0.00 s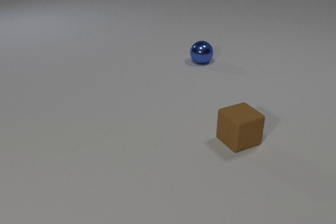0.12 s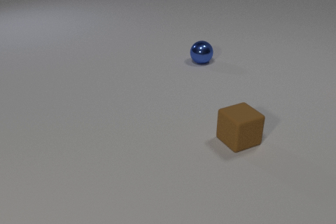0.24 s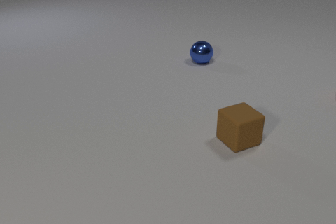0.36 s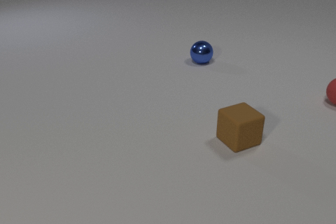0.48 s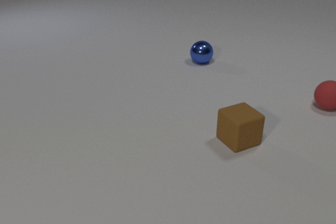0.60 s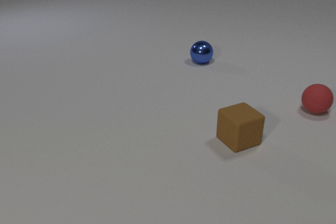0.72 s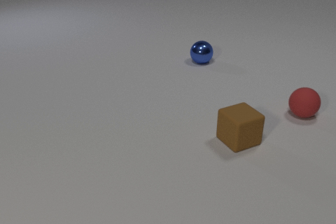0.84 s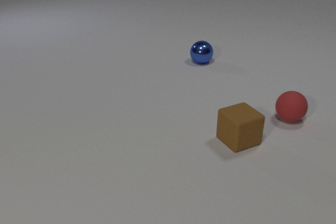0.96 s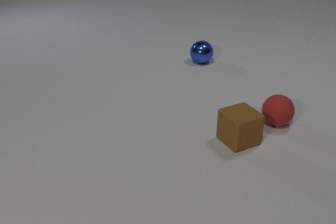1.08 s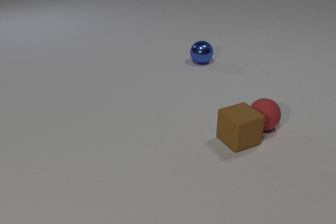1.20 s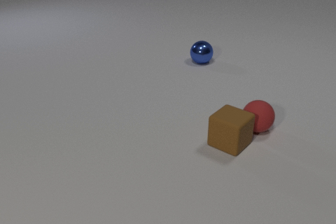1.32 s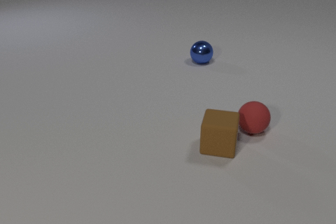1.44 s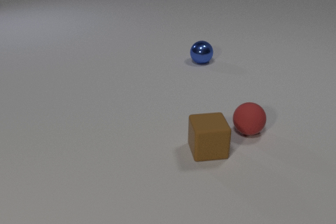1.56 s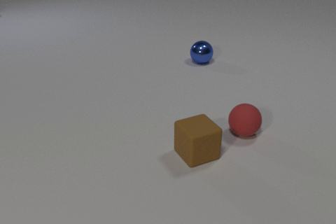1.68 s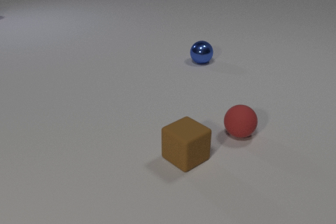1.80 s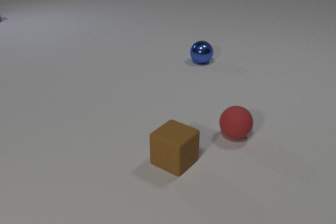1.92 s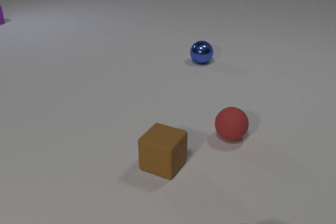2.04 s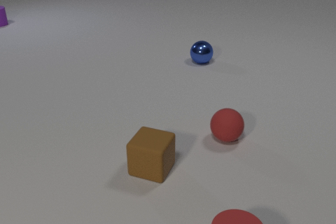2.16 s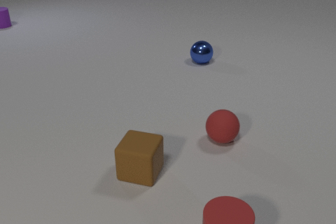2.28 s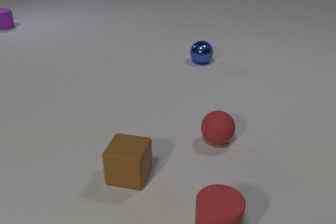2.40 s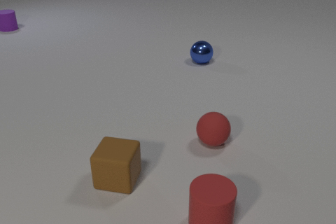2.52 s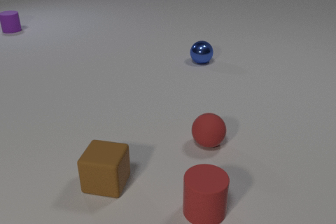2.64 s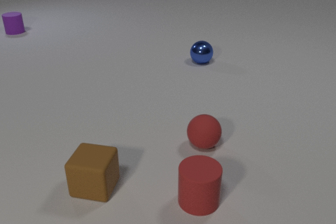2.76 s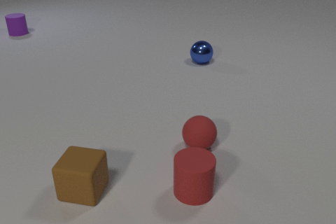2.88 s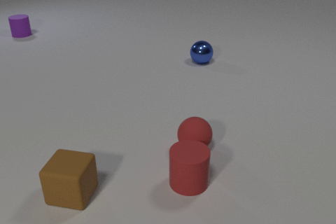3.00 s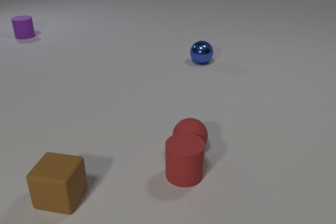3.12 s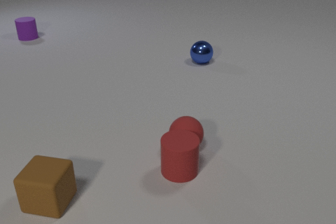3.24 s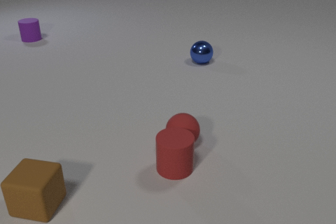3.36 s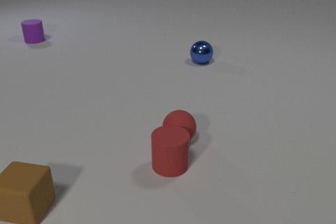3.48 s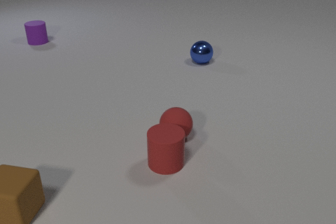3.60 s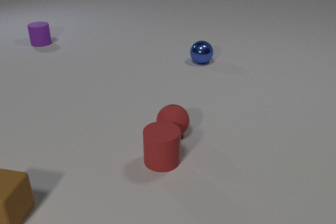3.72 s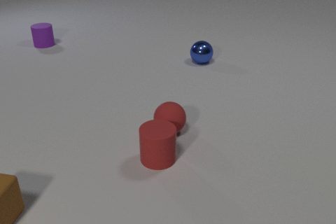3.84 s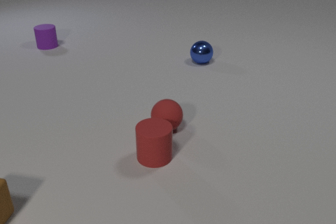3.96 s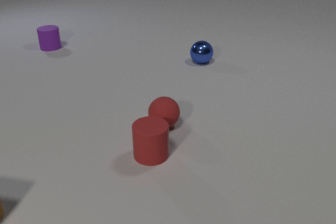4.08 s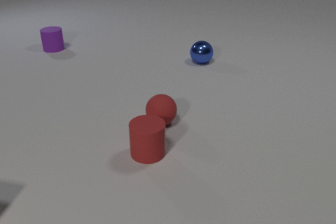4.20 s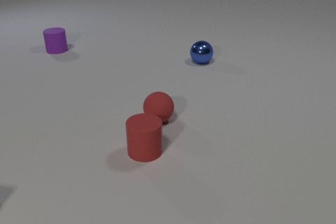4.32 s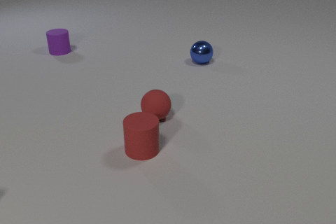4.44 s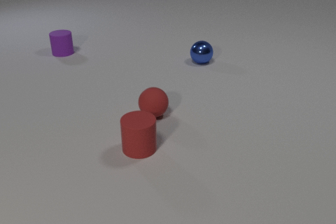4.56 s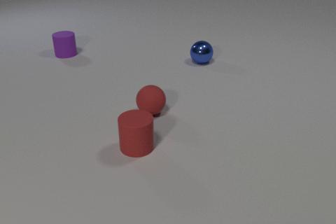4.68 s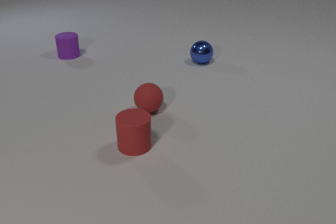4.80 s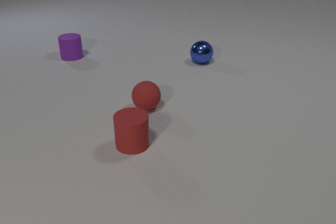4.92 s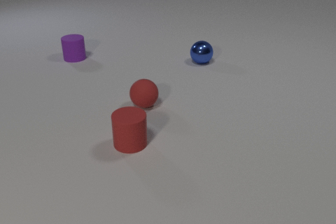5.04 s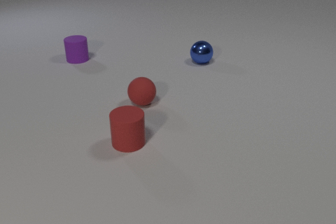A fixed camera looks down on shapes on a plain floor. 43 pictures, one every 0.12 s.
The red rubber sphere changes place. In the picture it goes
to the left.
The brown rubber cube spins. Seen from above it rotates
counterclockwise.
0.00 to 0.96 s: The red rubber sphere comes in at the right edge, rolls toward the camera and to the left.
0.96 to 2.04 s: The red rubber sphere rolls to the left and toward the camera. The brown rubber cube slides to the left and toward the camera, spins counterclockwise seen from above by about 135 degrees, its near face sliding to the right. The red rubber cylinder comes in at the bottom edge, slides away from the camera. The purple rubber cylinder comes in at the left edge, slides toward the camera and to the right. The red rubber sphere and the brown rubber cube collide.
2.04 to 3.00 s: The red rubber sphere rolls to the left and toward the camera. The brown rubber cube slides to the left. The red rubber cylinder slides away from the camera and to the left. The purple rubber cylinder slides toward the camera and to the right.
3.00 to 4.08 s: The red rubber sphere rolls away from the camera and to the left. The brown rubber cube slides to the left, leaves at the left edge. The red rubber cylinder slides to the left and away from the camera. The purple rubber cylinder slides toward the camera and to the right. The red rubber sphere and the red rubber cylinder collide.
4.08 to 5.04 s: The red rubber sphere rolls away from the camera and to the left. The red rubber cylinder slides away from the camera and to the left. The purple rubber cylinder slides toward the camera and to the right.
What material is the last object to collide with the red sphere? rubber.
How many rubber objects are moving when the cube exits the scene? 3.
What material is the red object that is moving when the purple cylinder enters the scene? rubber.
